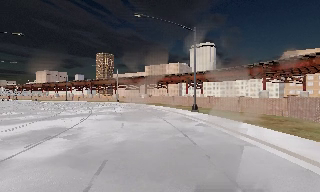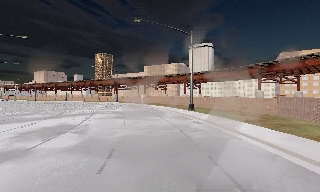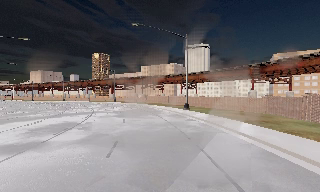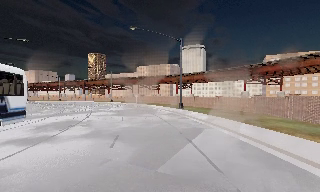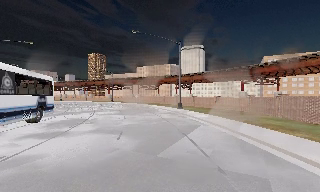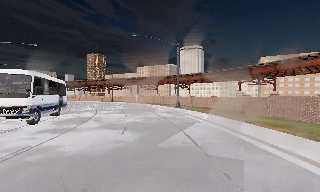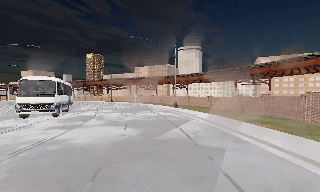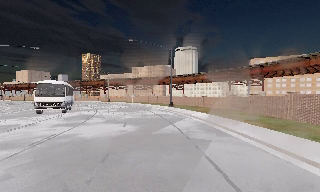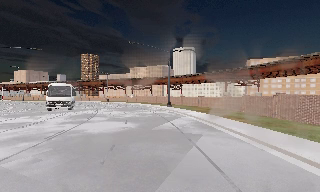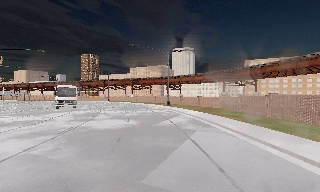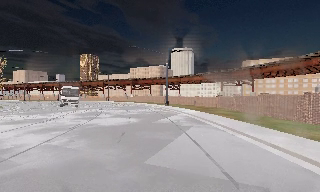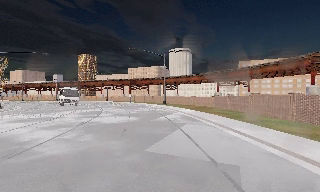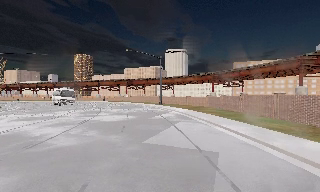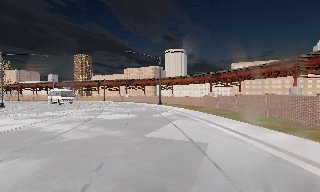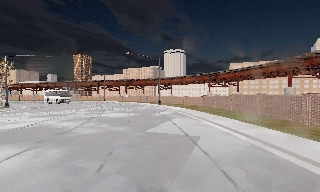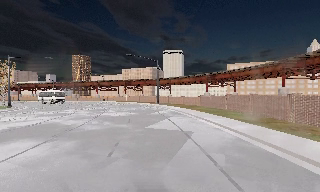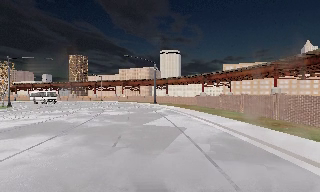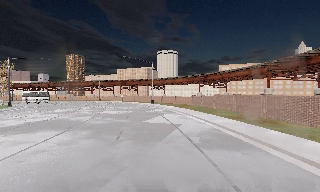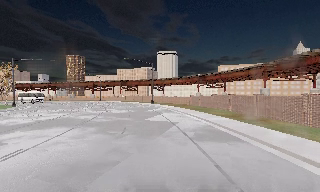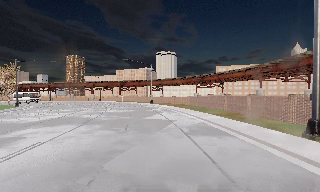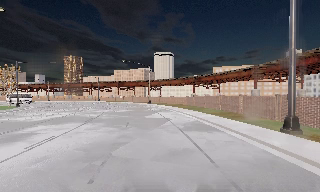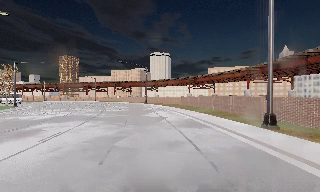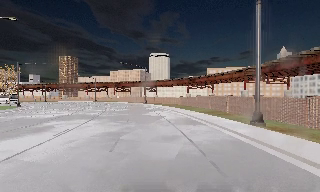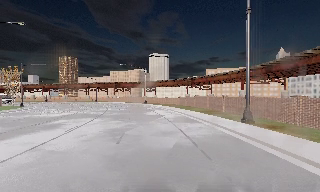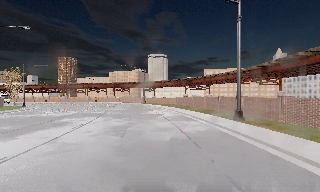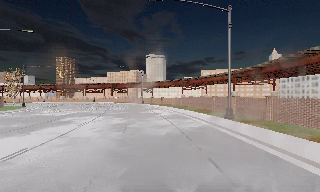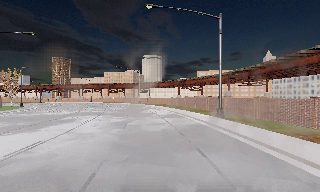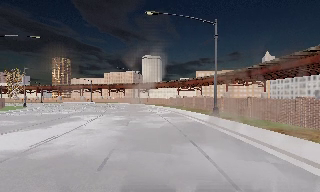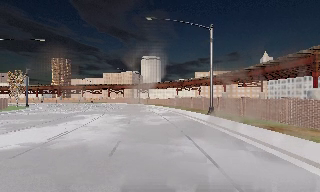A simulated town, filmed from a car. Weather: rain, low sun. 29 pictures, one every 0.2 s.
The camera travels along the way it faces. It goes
backward.
0.0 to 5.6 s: The camera swings to its right by about 15 degrees, and the scene slides to the left. It travels backward, about 30 m, so what stands in front gets smaller.
The film runs backward here.
